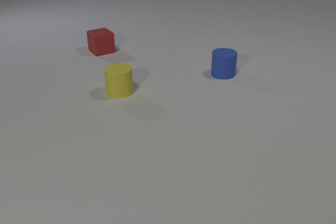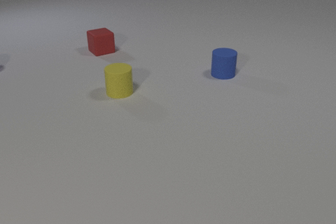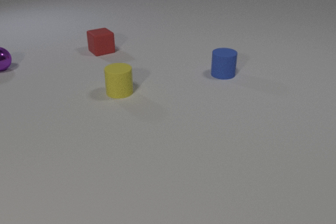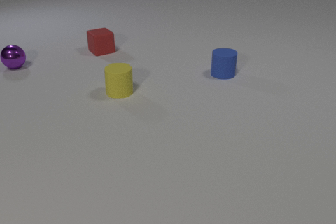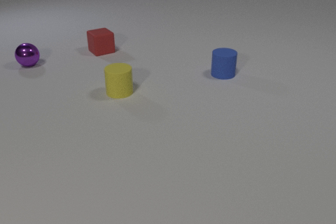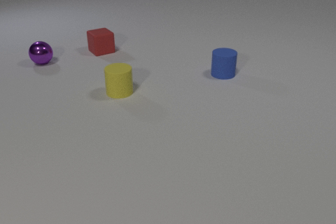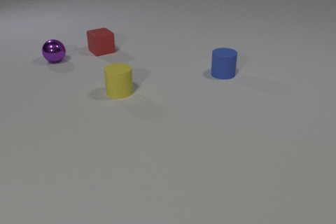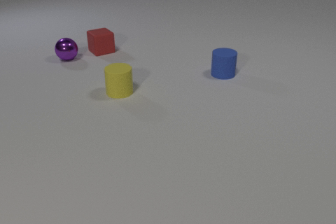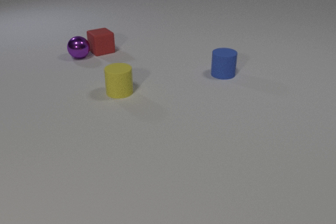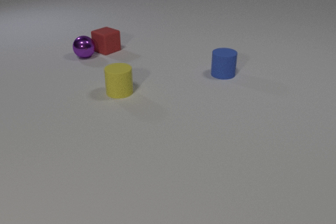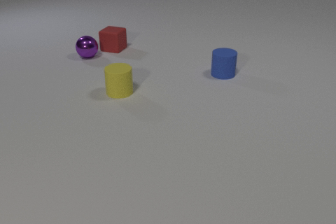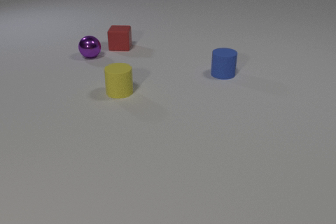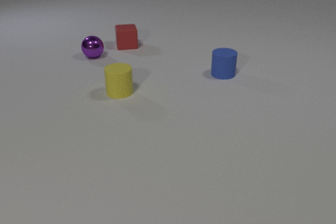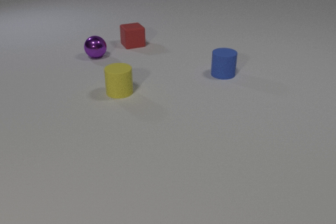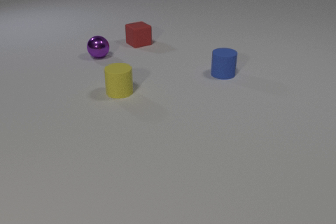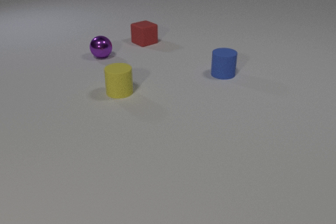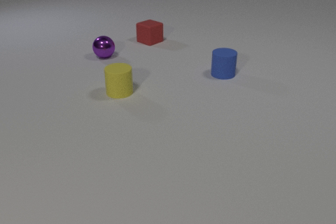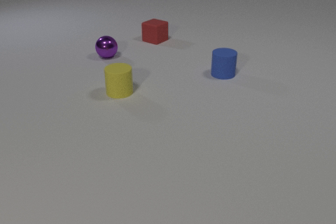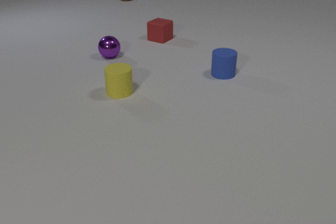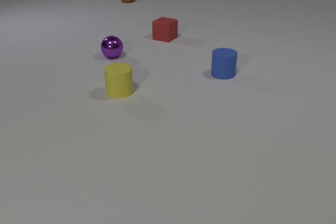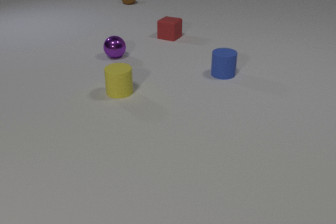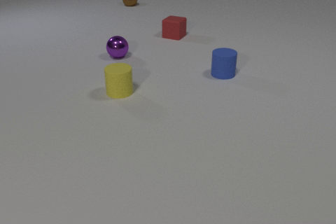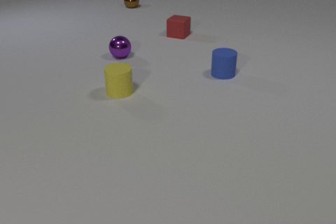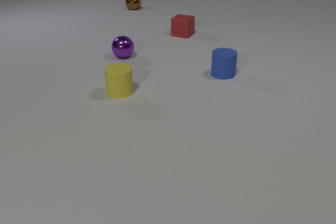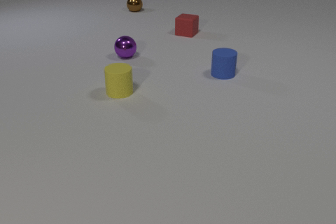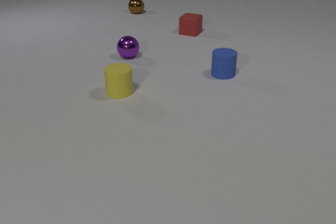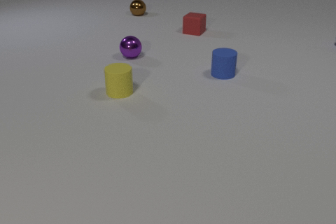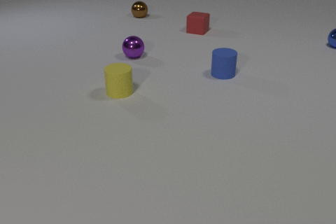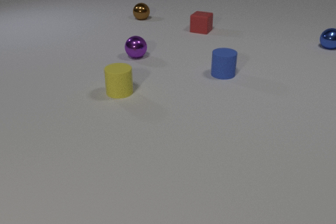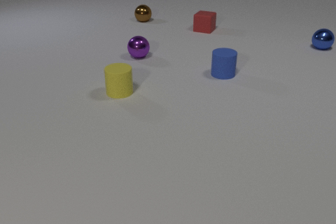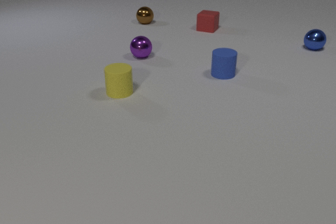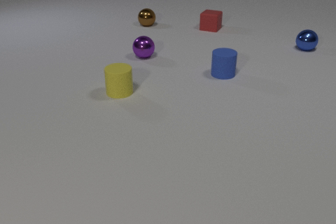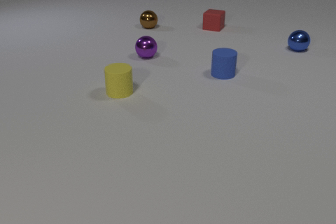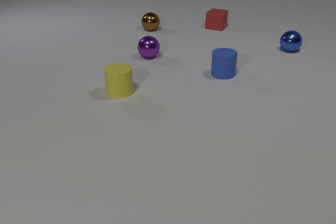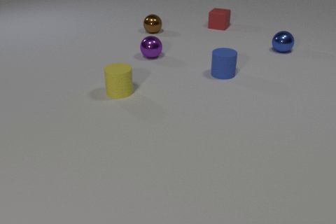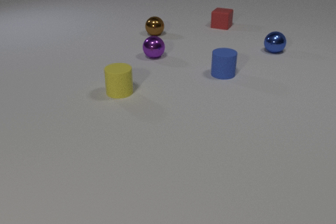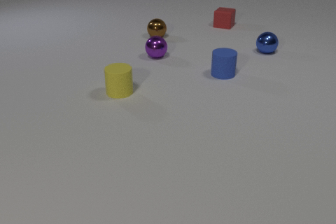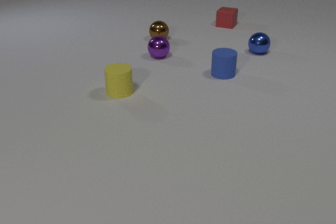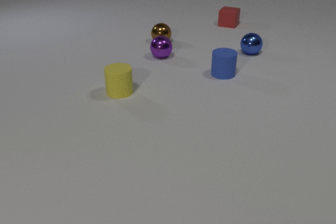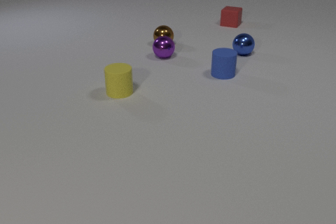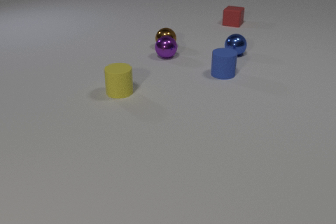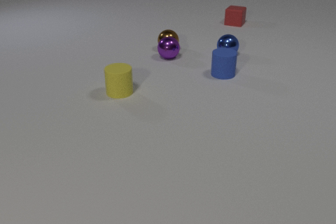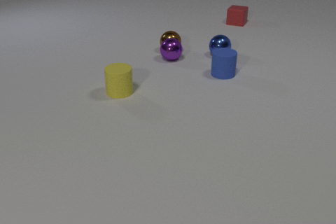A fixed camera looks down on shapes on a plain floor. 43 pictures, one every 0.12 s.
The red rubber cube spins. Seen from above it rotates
counterclockwise.
The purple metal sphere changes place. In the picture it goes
to the right.
0.00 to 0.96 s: The purple metal sphere comes in at the left edge, rolls to the right.
0.96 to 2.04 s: The purple metal sphere rolls to the right. The red rubber cube slides to the right and away from the camera, spins counterclockwise seen from above by about 120 degrees, its near face sliding to the right. The purple metal sphere and the red rubber cube collide.
2.04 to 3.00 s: The purple metal sphere rolls to the right. The red rubber cube slides to the right and away from the camera. The brown metal sphere rolls toward the camera.
3.00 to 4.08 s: The purple metal sphere rolls to the right. The red rubber cube slides to the right and away from the camera. The brown metal sphere rolls toward the camera. The blue metal sphere comes in at the right edge, rolls to the left and toward the camera.
4.08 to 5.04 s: The purple metal sphere rolls to the right. The red rubber cube slides to the right and away from the camera. The brown metal sphere rolls toward the camera. The blue metal sphere rolls to the left and toward the camera. The purple metal sphere and the brown metal sphere collide.
How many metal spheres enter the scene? 3.
What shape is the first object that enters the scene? sphere.
What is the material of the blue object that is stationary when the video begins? rubber.
